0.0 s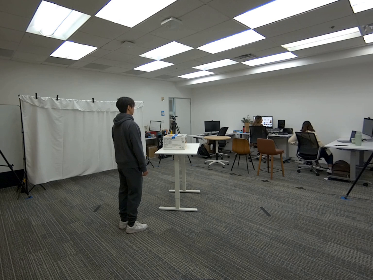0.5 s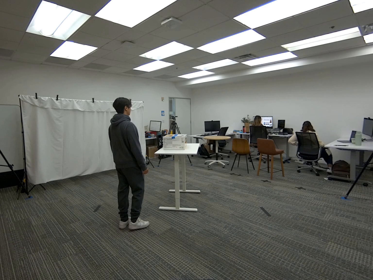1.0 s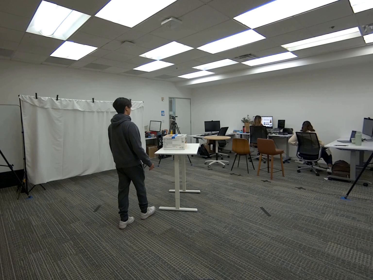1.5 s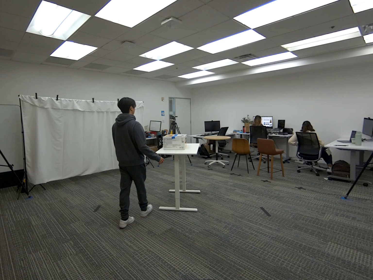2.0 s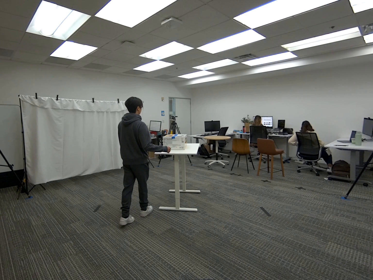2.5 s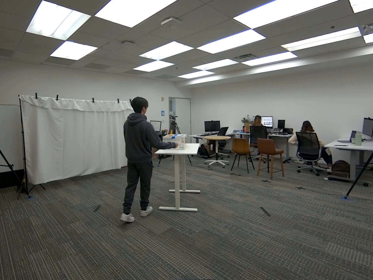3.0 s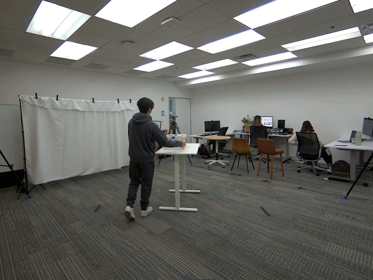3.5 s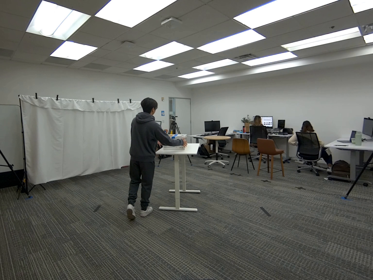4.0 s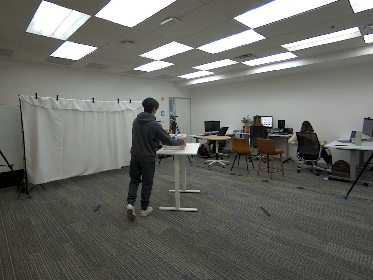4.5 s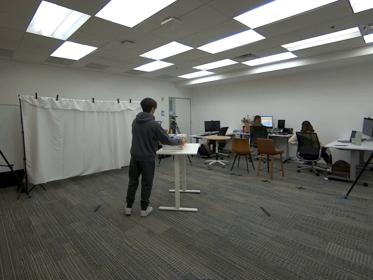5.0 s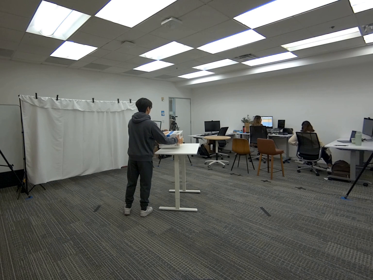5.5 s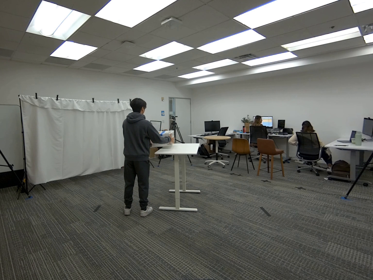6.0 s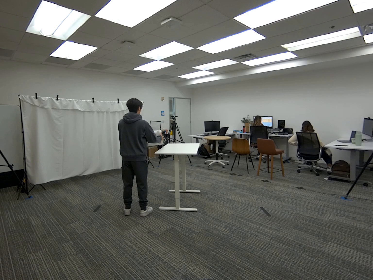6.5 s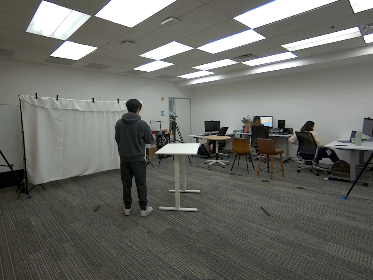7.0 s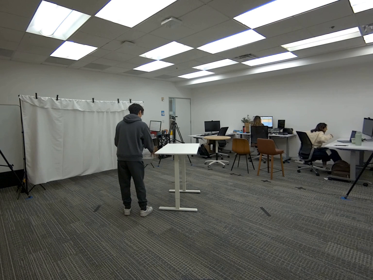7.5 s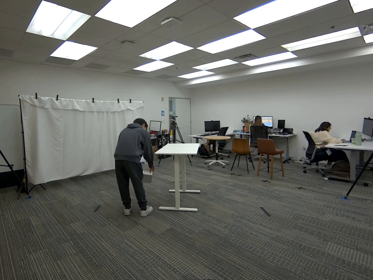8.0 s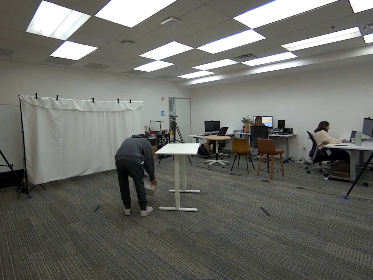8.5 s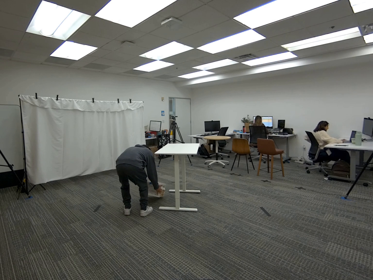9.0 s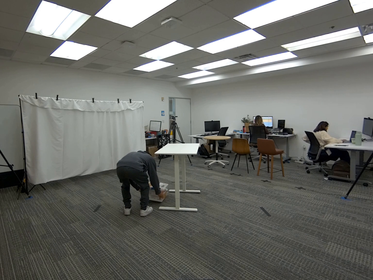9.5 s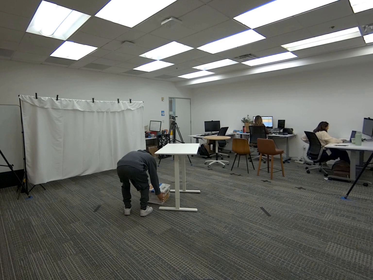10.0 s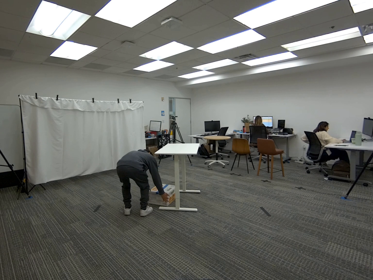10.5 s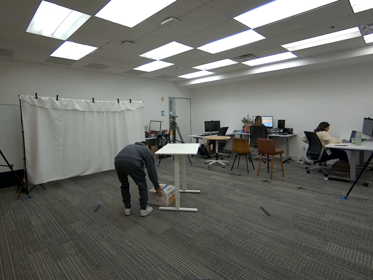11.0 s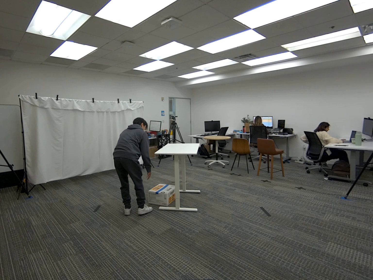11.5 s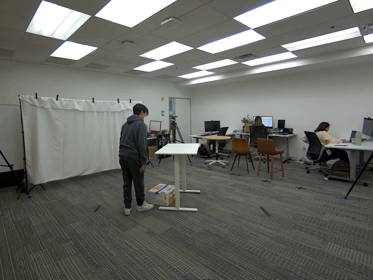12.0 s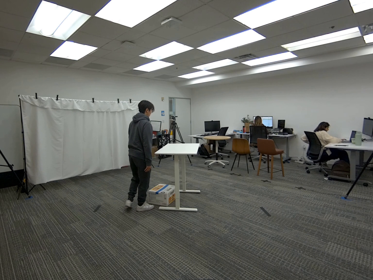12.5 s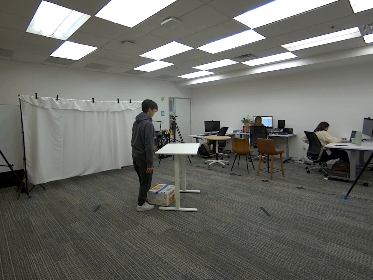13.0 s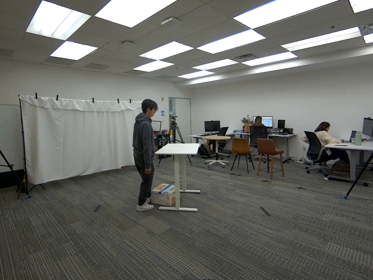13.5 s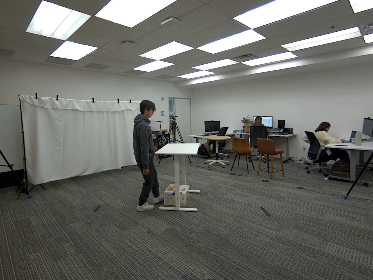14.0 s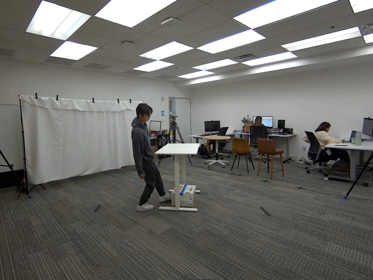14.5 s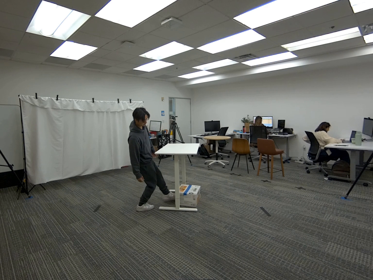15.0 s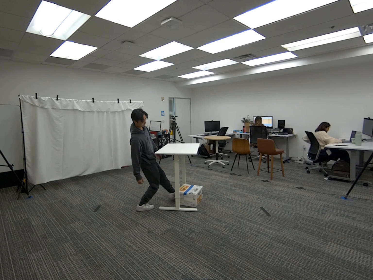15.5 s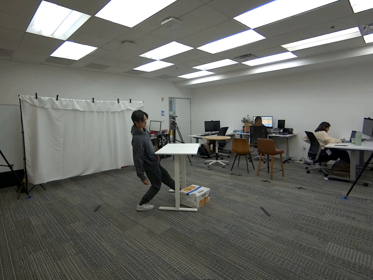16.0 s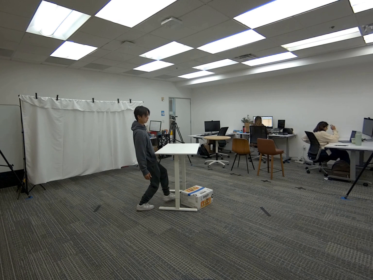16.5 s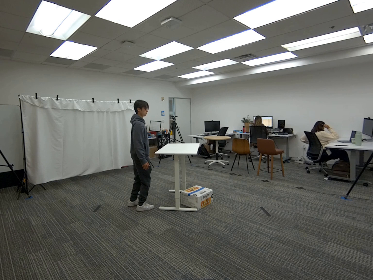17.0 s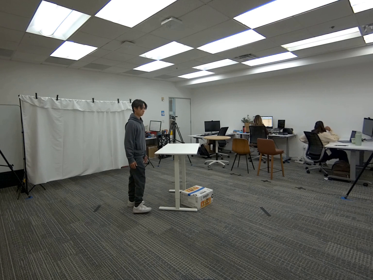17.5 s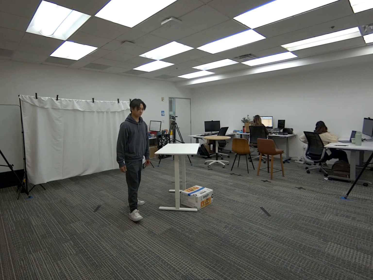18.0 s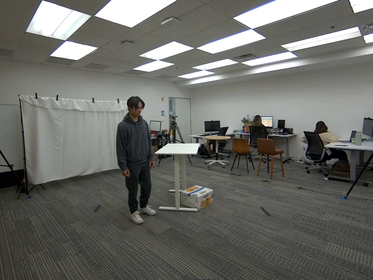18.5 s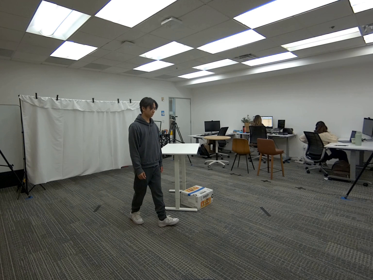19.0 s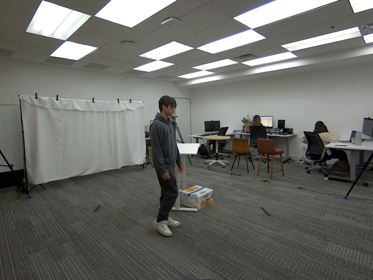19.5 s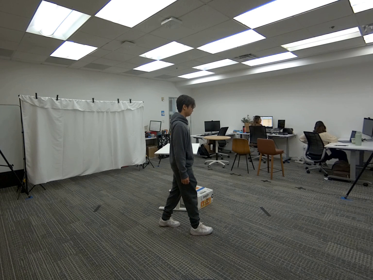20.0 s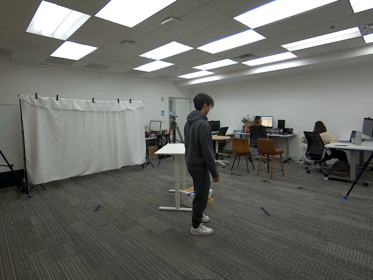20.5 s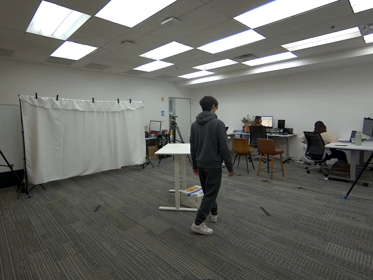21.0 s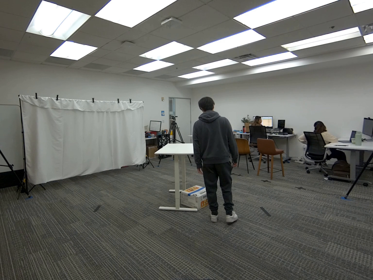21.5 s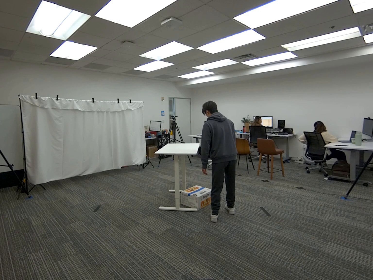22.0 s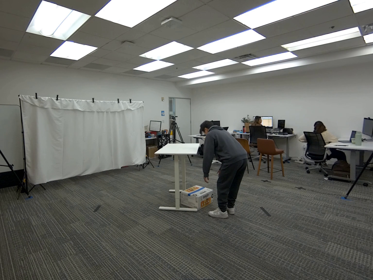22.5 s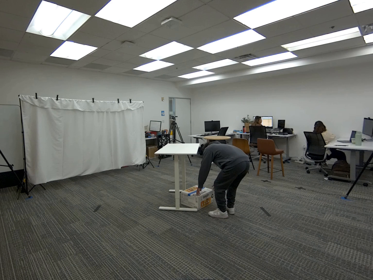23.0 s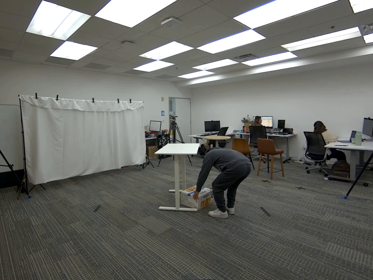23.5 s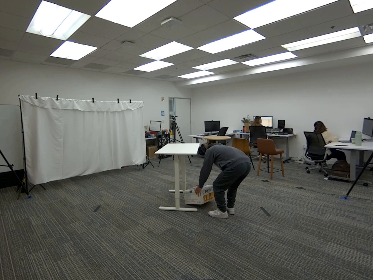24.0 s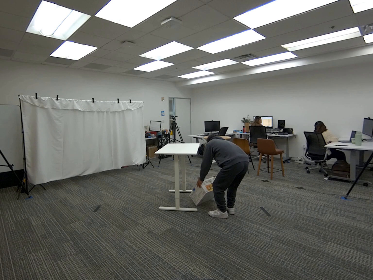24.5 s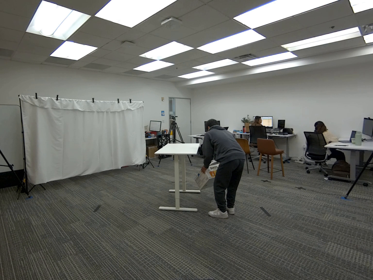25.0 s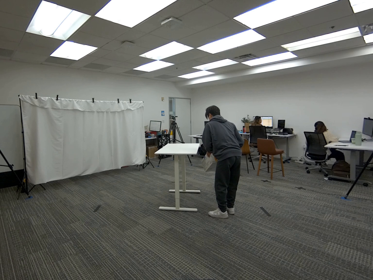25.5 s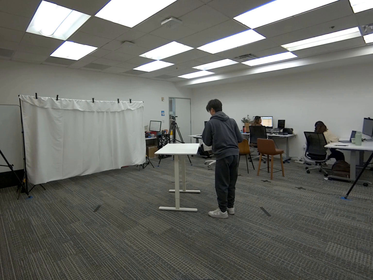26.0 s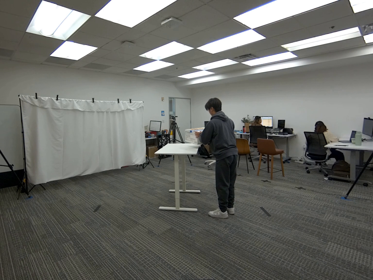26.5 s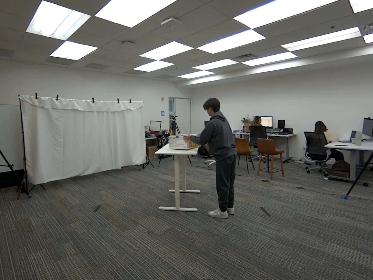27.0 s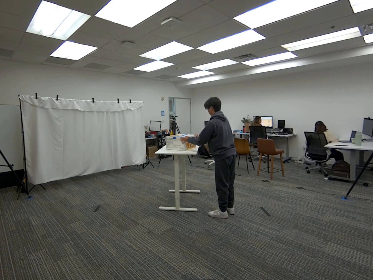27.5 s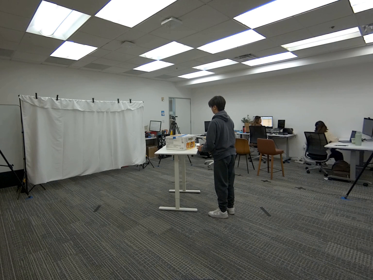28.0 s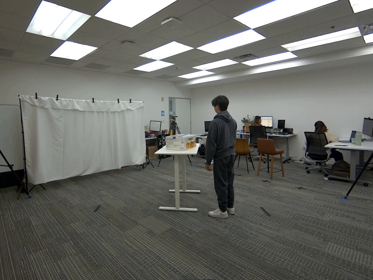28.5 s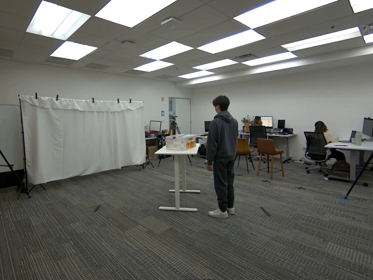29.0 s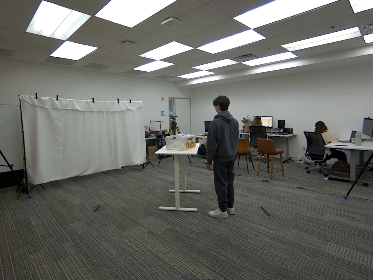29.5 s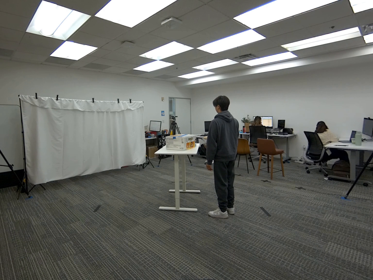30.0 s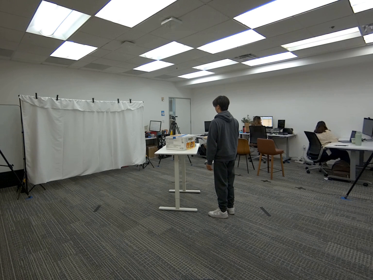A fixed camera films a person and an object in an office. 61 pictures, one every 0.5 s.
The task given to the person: Walk over to the snack box on the white desk. Put the snack box on the ground and use any foot to push the snack box through the desk. Put the box on the desk when finished.
